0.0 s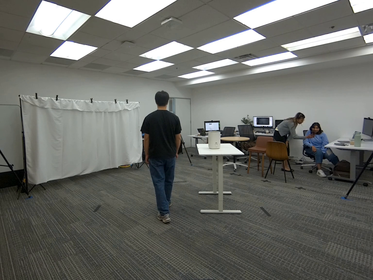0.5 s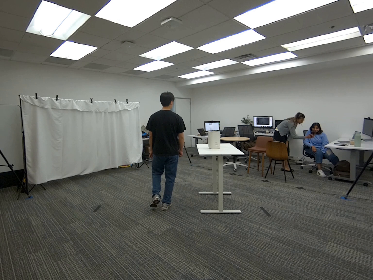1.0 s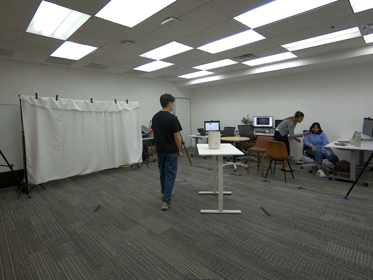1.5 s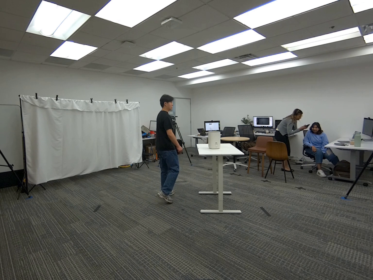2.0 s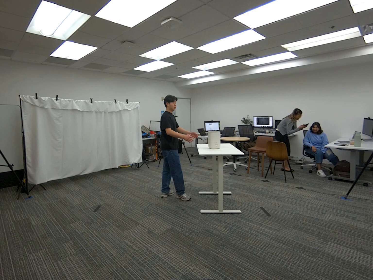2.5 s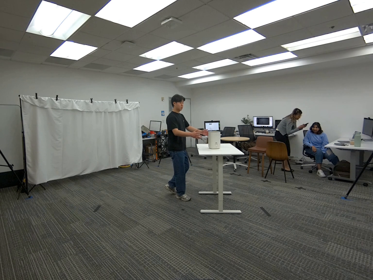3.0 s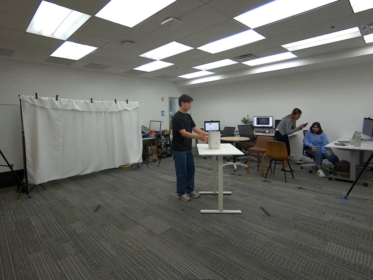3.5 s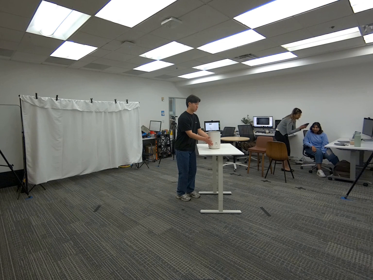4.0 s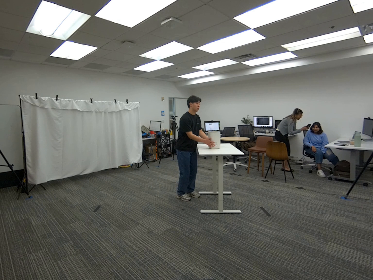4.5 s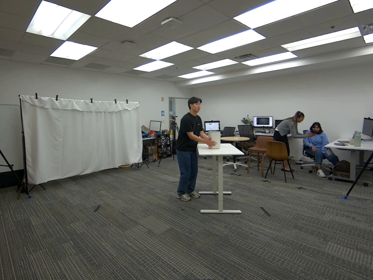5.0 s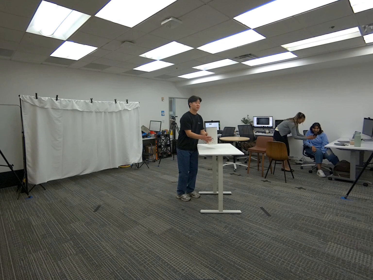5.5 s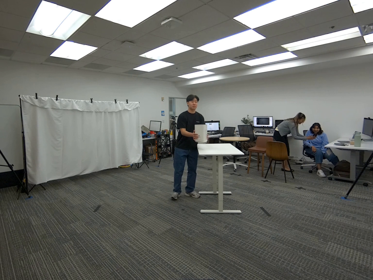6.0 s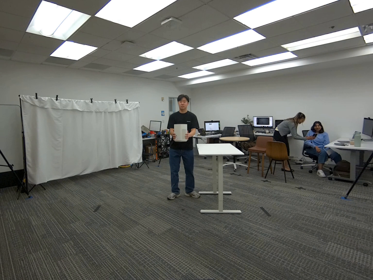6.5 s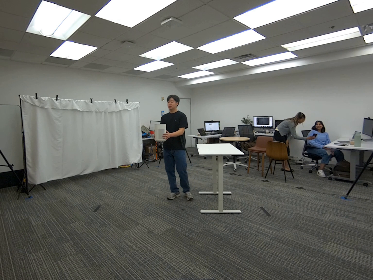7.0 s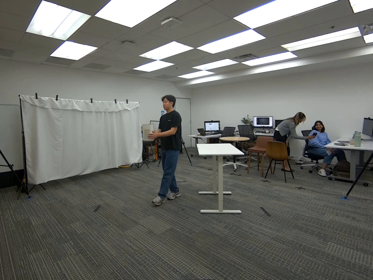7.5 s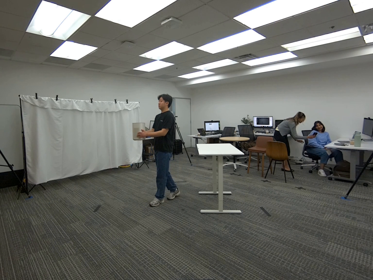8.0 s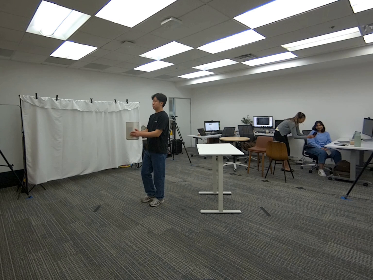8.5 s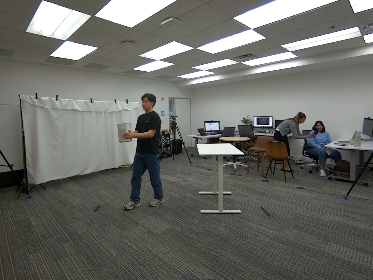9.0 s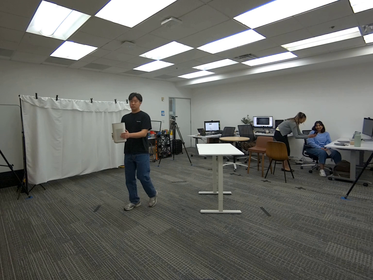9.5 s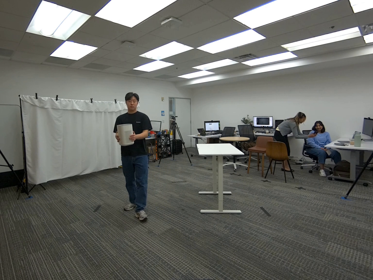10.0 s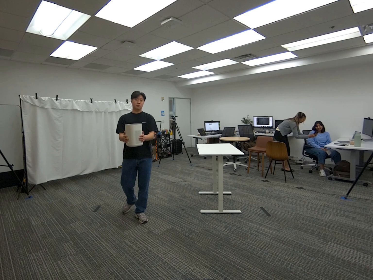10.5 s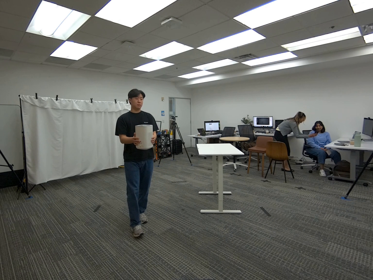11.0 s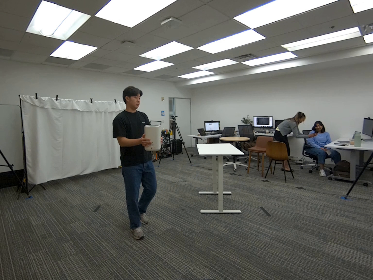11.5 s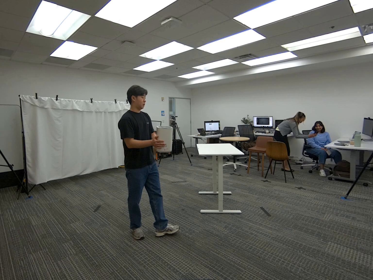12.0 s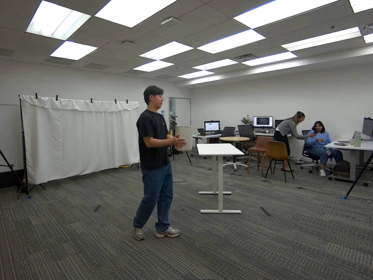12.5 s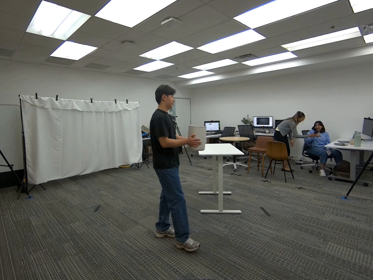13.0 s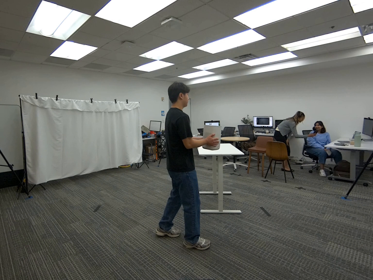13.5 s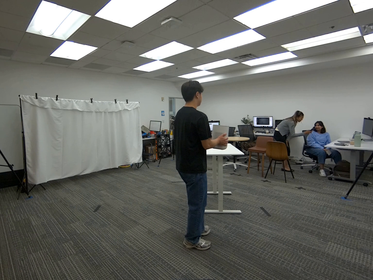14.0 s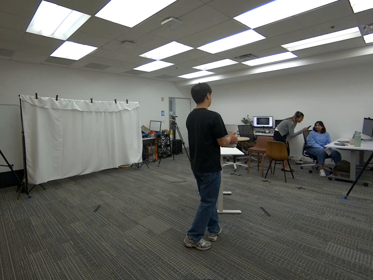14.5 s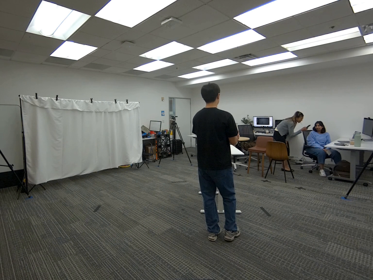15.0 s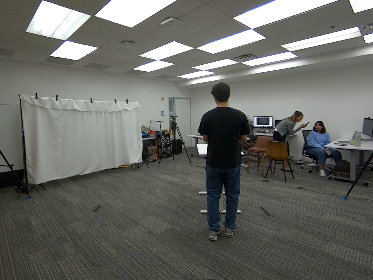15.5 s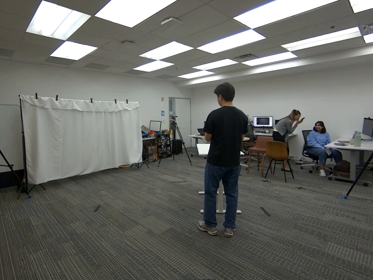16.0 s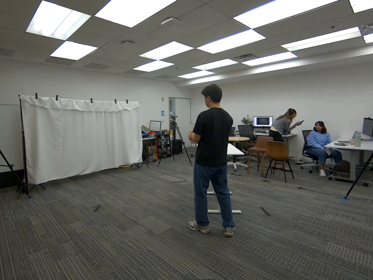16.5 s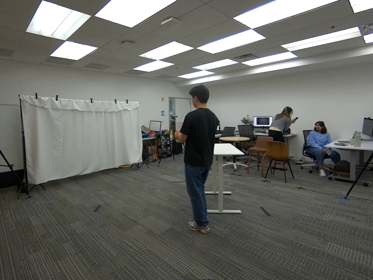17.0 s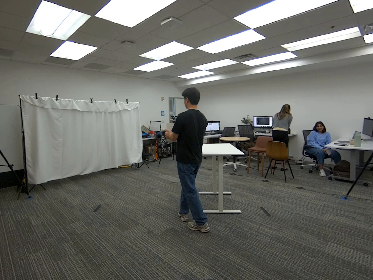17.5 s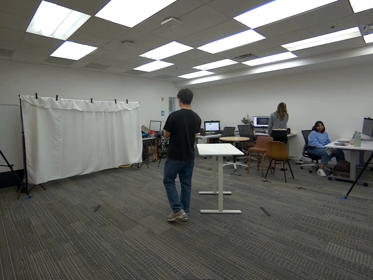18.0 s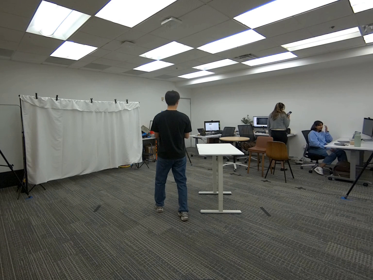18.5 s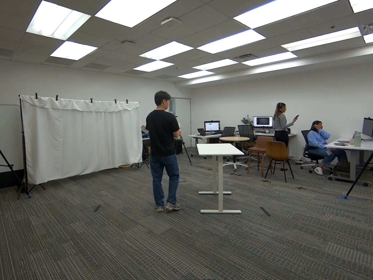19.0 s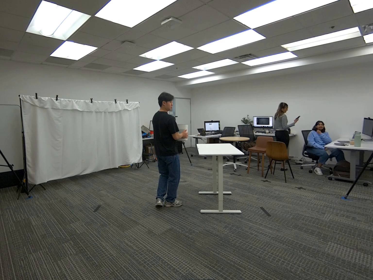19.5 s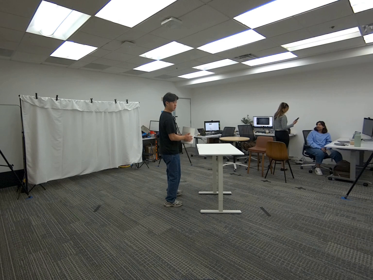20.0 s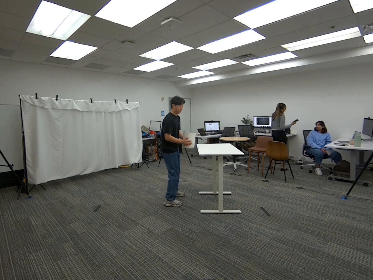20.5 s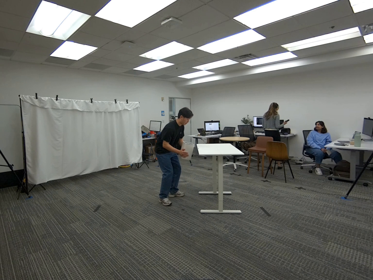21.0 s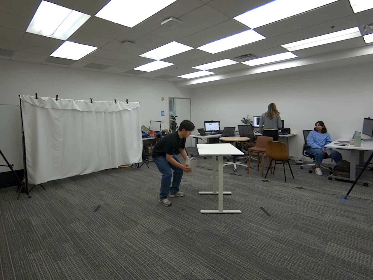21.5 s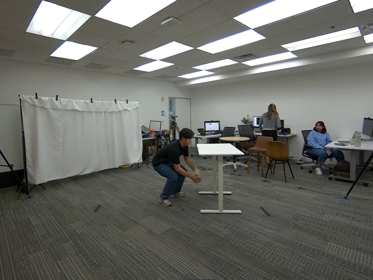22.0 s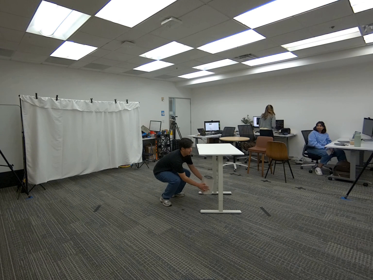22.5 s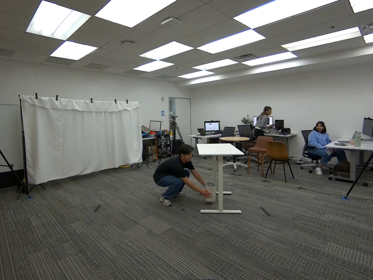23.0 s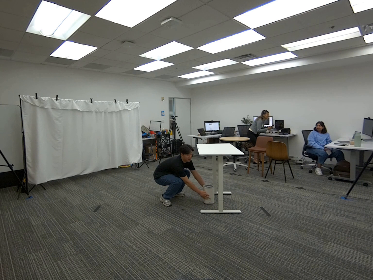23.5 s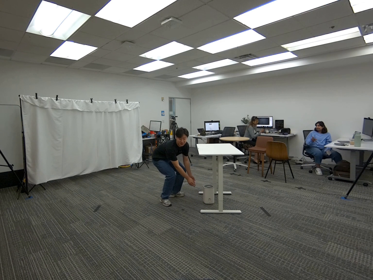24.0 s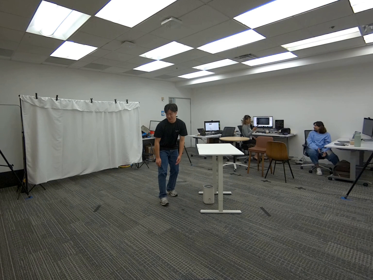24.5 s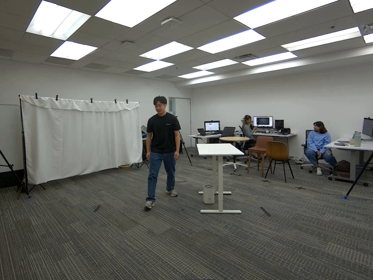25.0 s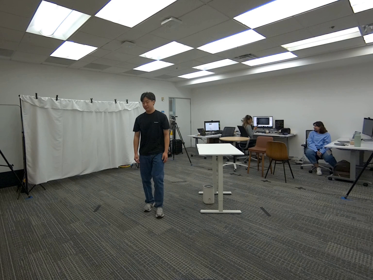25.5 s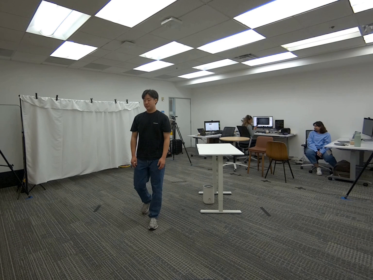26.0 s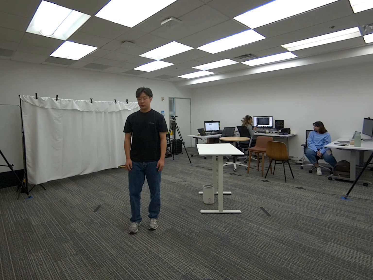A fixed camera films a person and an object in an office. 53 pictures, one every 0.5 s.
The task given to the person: Walk over to the Air Purifier on the white desk and pick up the air purifier using both hands and walk within the bounding area and place the air purifier underneath the white desk when complete.
